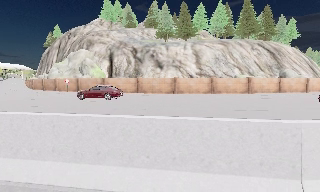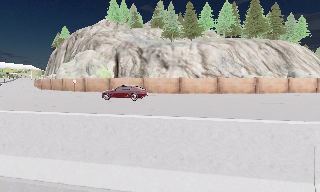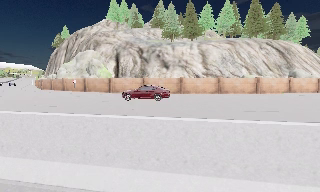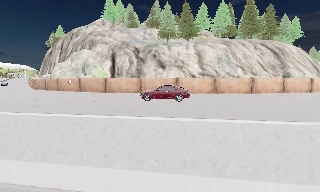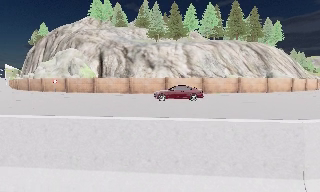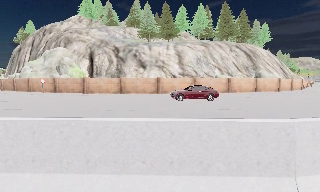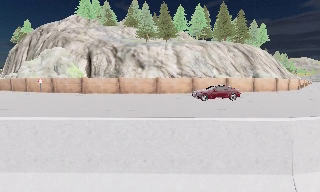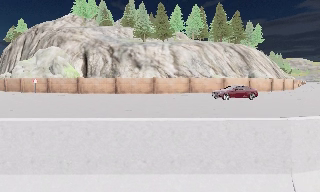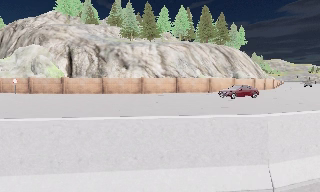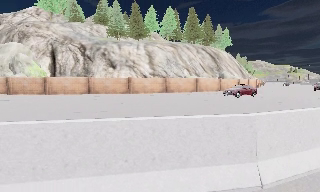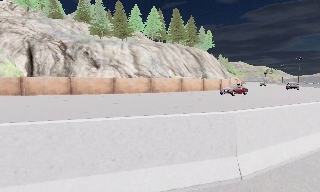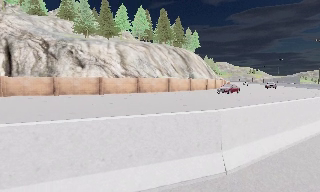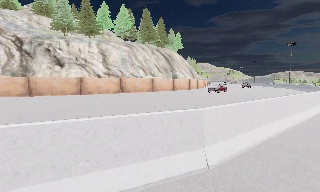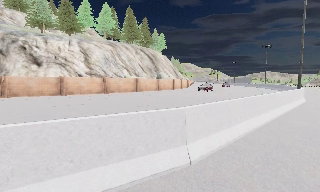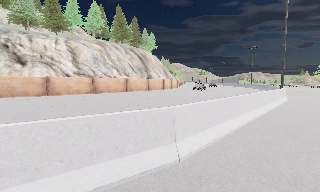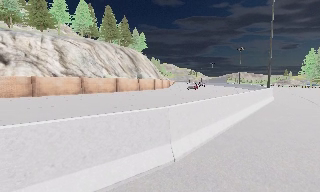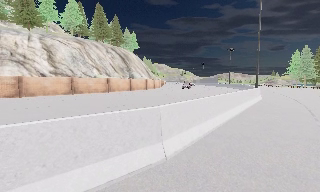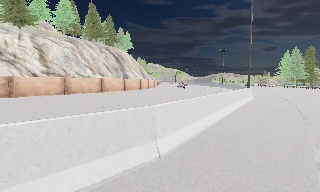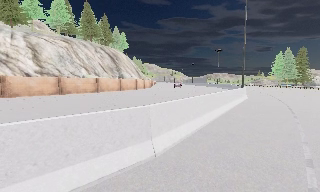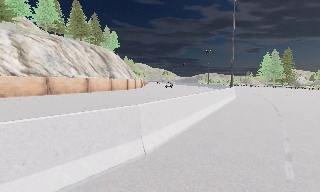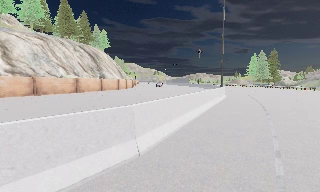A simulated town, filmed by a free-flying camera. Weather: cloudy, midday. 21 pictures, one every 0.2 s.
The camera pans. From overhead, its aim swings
clockwise.
The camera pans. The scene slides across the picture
to the left.
0.0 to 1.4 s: The camera shifts only a little, or ends up much as it began.
1.4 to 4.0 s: The scene slides to the left, as the camera pans about 50 degrees to its right. It travels backward, about 1 m.
The film runs backward here.
